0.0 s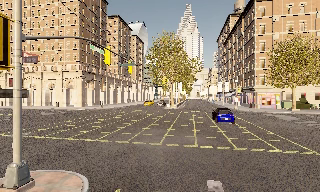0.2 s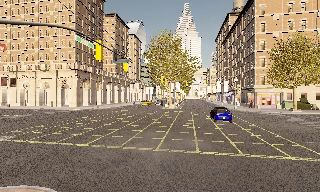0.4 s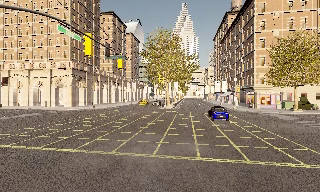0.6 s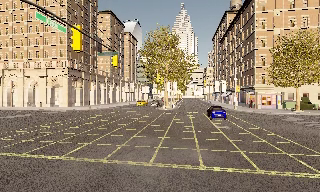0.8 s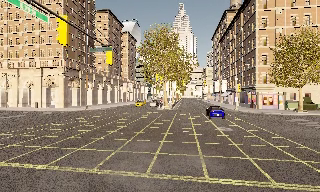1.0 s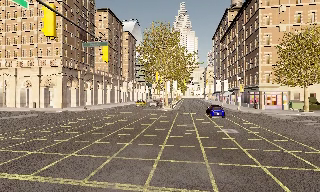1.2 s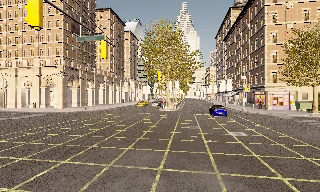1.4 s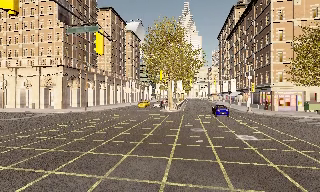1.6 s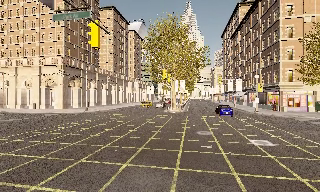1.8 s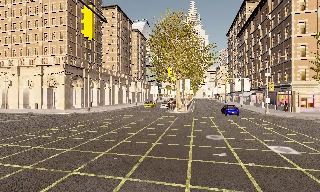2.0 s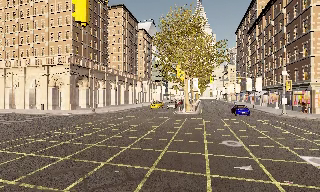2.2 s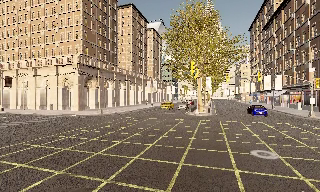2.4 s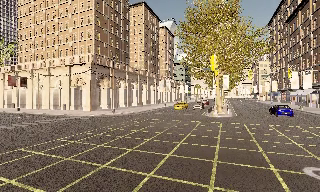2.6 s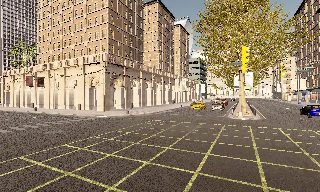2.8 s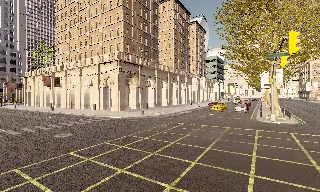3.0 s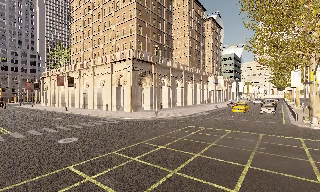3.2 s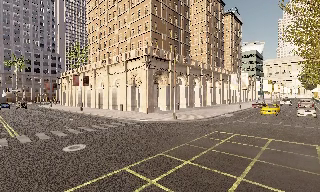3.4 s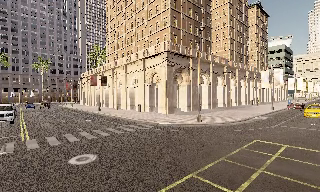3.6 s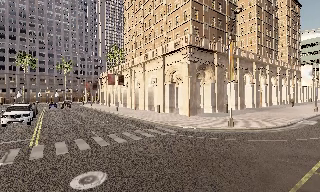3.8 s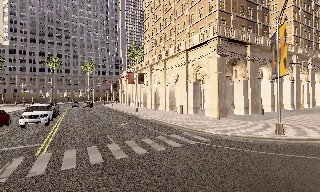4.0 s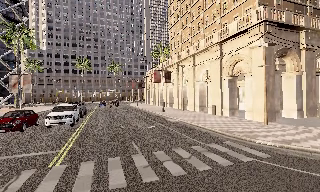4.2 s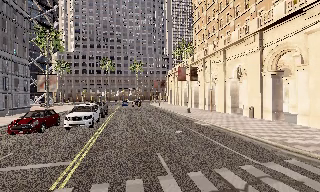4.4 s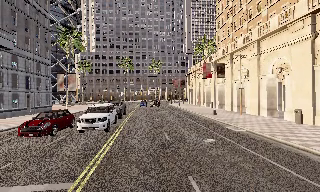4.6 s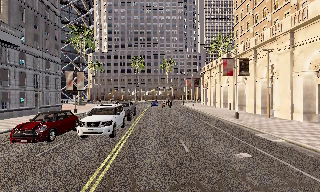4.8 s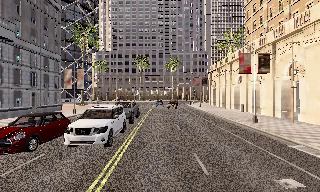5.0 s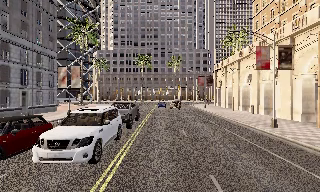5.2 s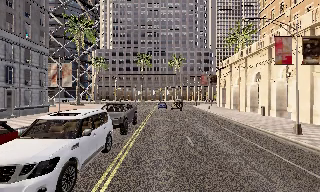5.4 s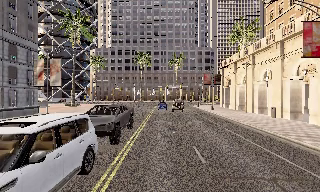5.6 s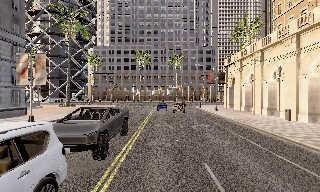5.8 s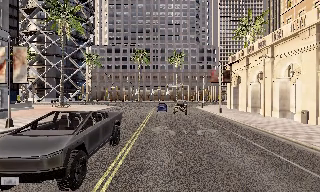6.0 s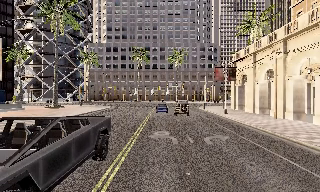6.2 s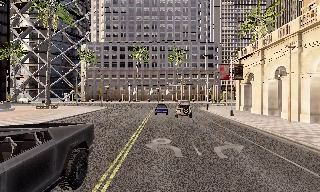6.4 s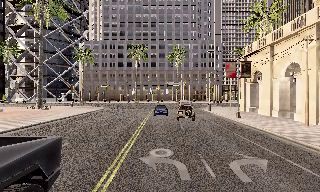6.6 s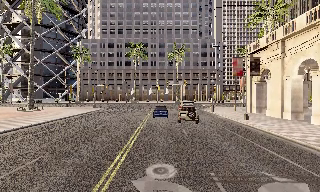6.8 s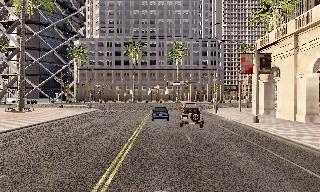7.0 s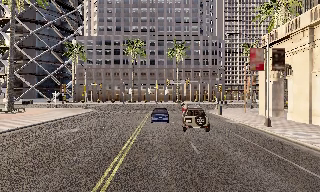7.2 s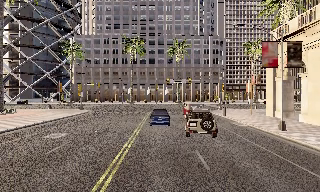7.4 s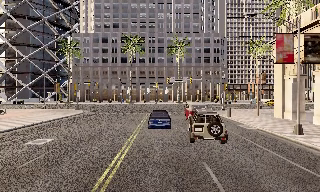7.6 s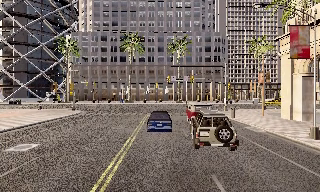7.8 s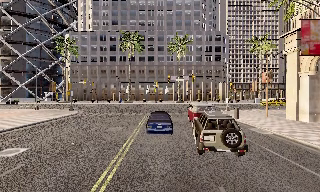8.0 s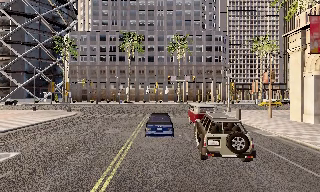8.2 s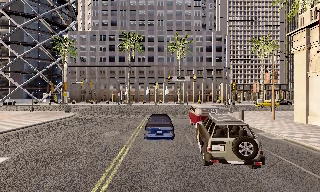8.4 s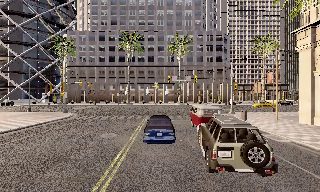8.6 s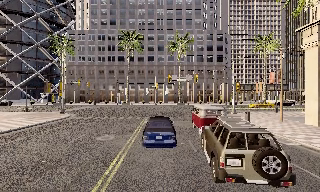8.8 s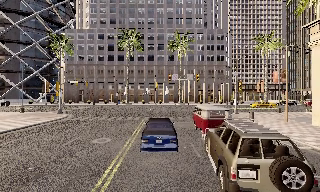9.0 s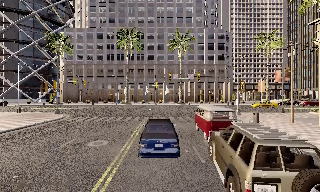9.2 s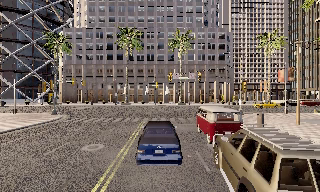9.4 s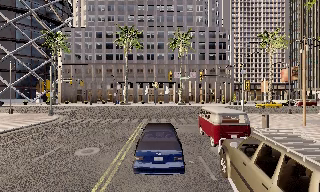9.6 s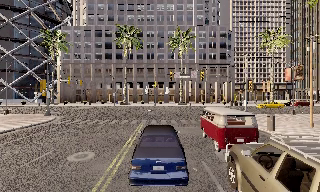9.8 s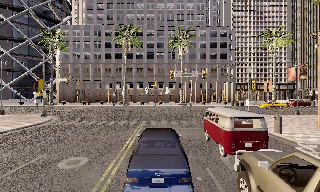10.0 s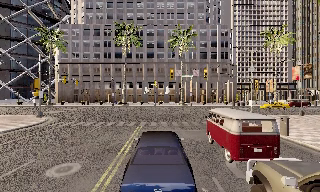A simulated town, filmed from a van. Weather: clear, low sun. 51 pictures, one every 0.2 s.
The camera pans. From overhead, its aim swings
counterclockwise.
The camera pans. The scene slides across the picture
to the right.
0.0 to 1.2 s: The camera travels forward, about 5 m, so what stands in front looms larger.
1.2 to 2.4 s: The camera swings to its left by about 15 degrees, and the scene slides to the right. It travels forward, about 7 m, so what stands in front looms larger. It gains speed.
2.4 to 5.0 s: The scene slides to the right, as the camera pans about 70 degrees to its left. It travels forward, about 25 m.
5.0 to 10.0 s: The camera travels forward, about 30 m, so what stands in front looms larger. It loses speed.
The film runs forward here.
